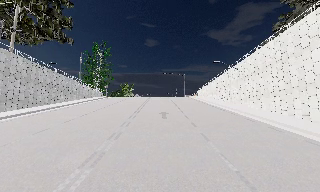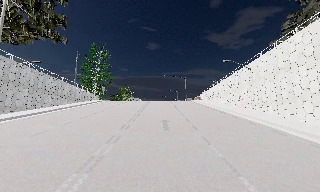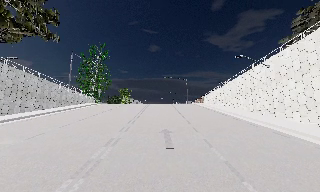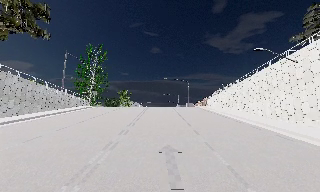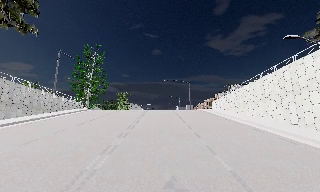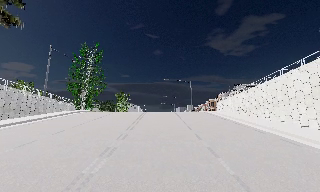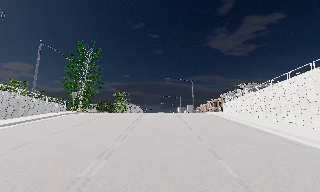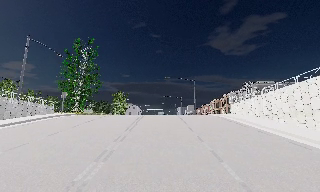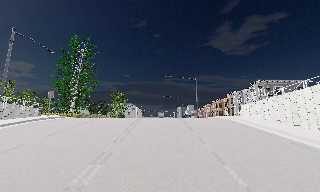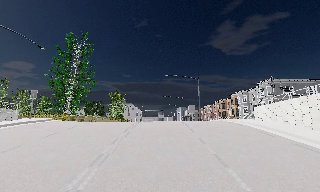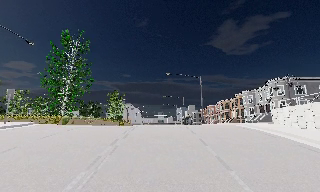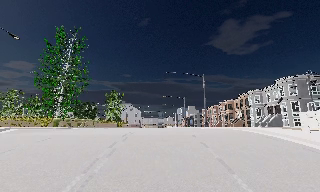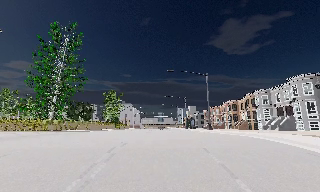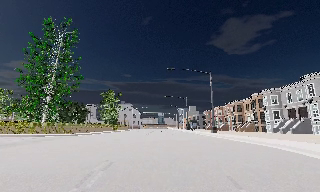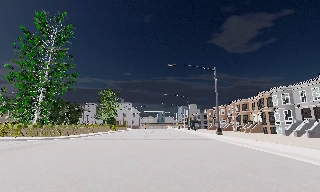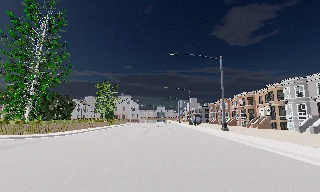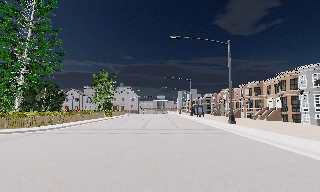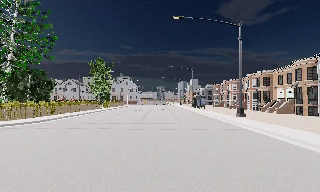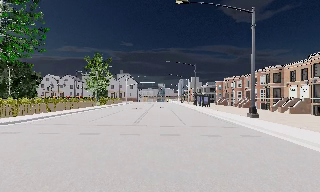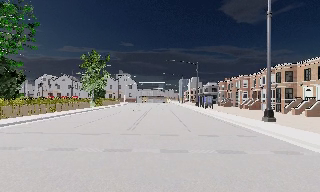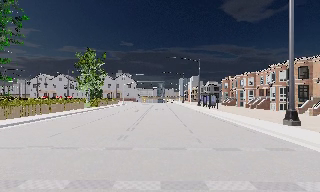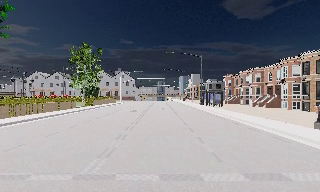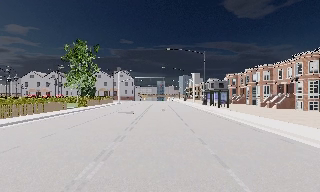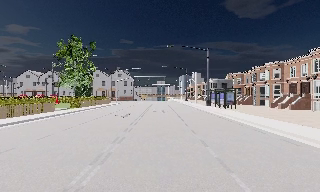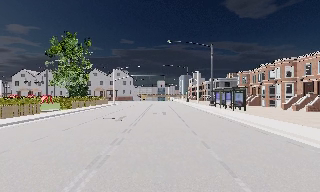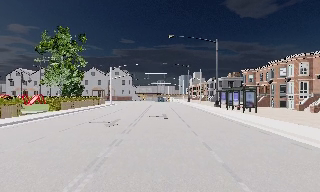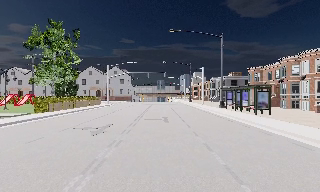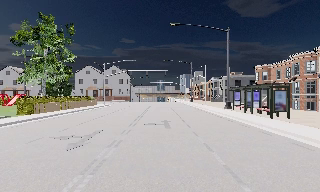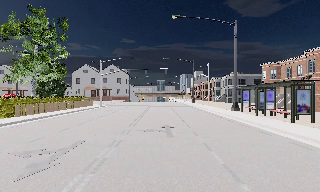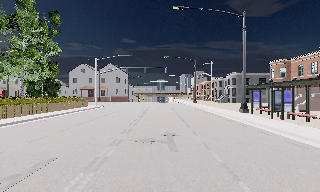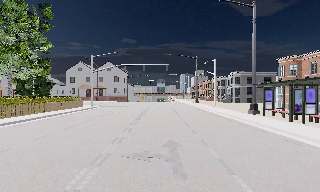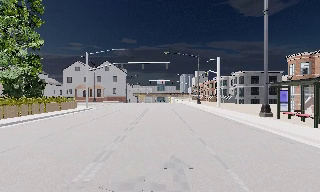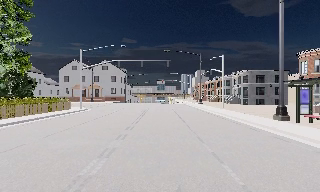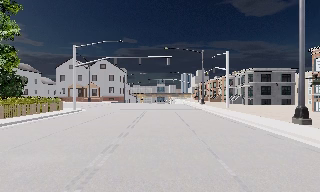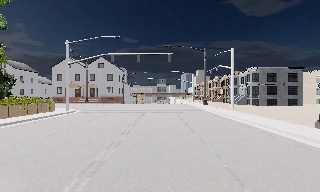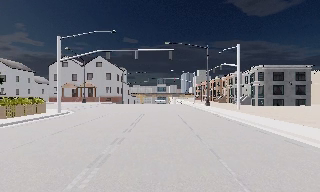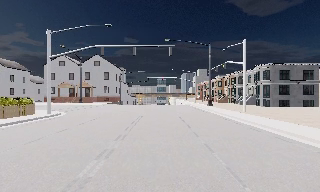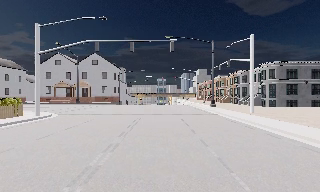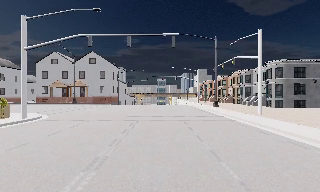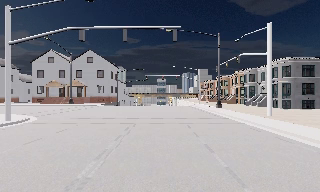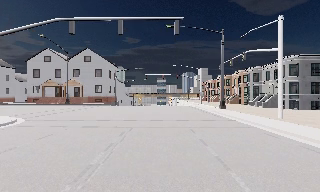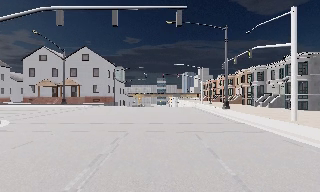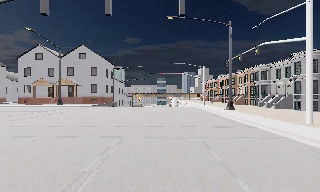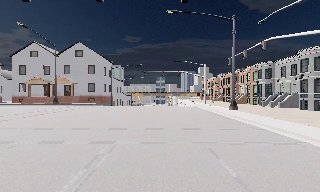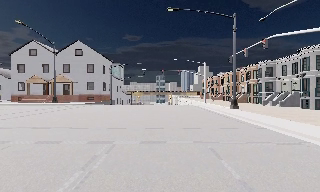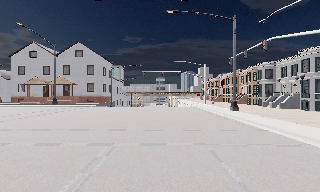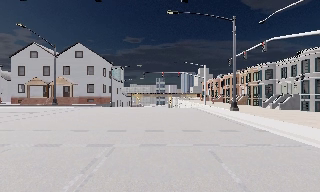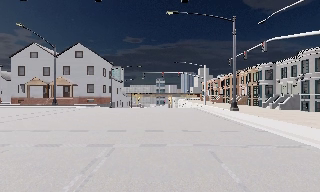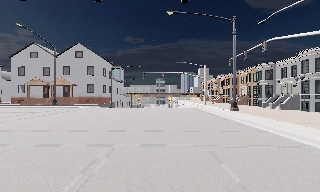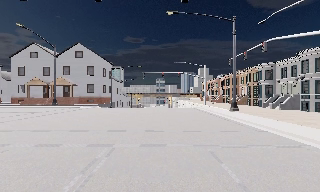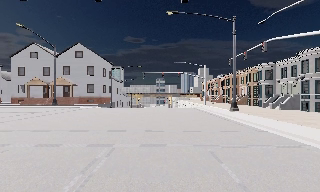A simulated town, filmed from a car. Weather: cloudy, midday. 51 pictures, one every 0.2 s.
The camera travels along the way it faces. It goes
forward.
0.0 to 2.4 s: The camera travels forward, about 25 m, so what stands in front looms larger.
2.4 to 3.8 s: The camera travels forward, about 16 m, so what stands in front looms larger. Its aim tips downward by about 10 degrees.
3.8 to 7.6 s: The camera travels forward, about 35 m, so what stands in front looms larger.
7.6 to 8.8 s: The camera travels forward, about 6 m, so what stands in front looms larger. It loses speed.
8.8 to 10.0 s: The camera keeps its place and its aim.
The film runs forward here.
